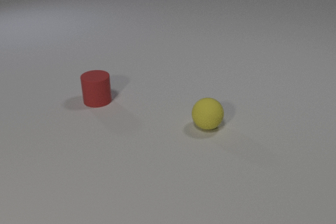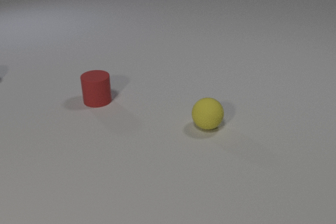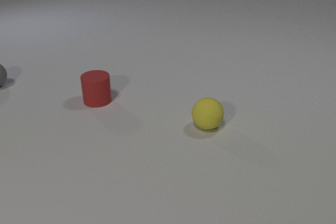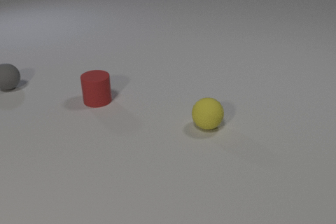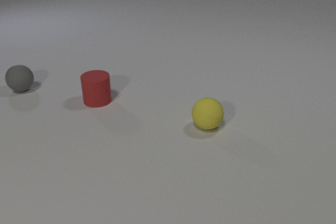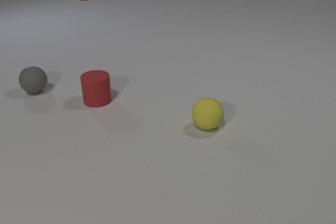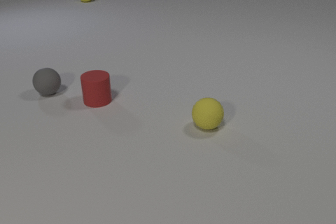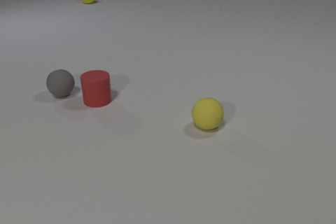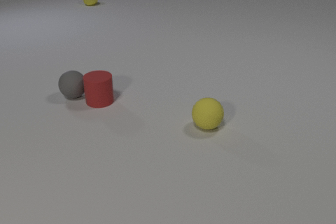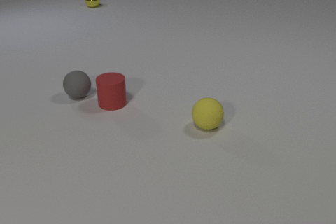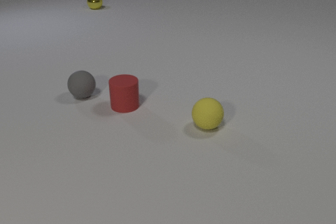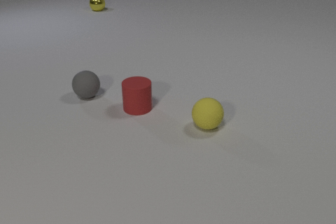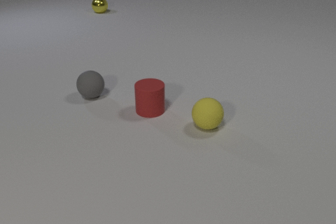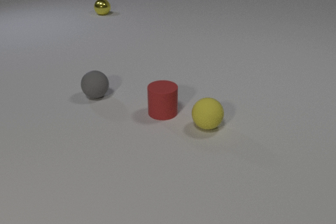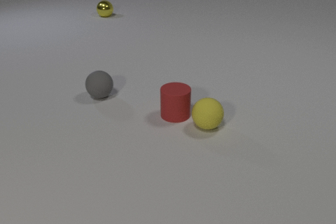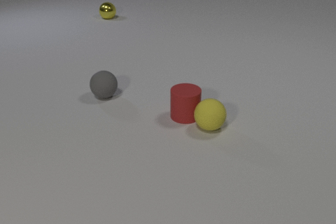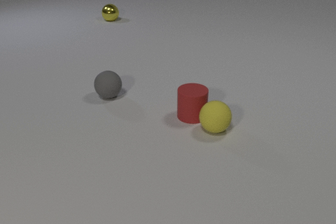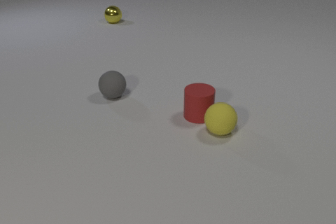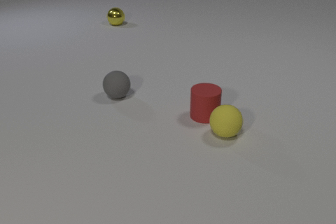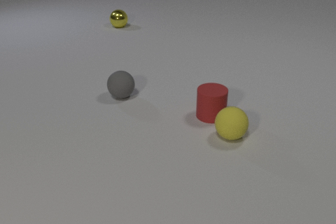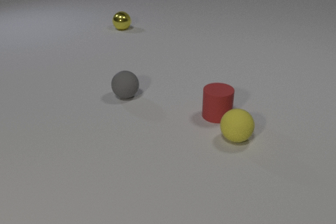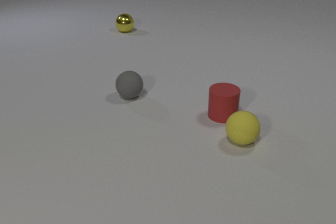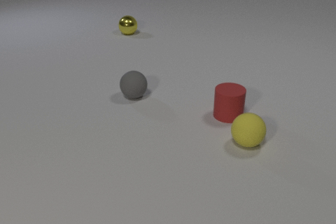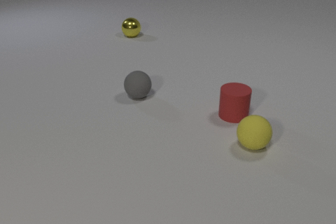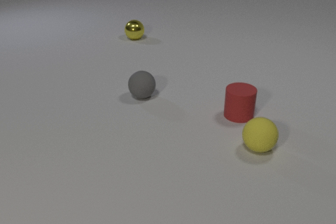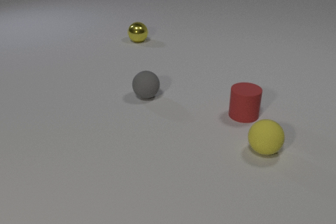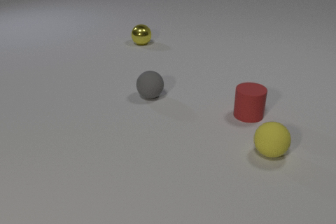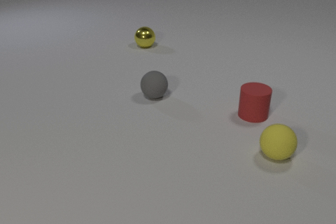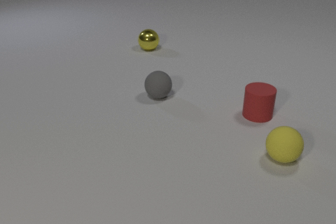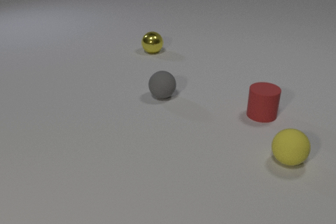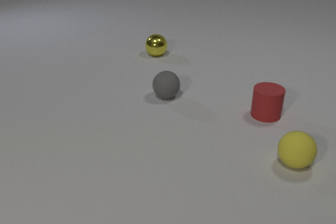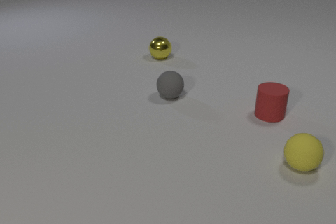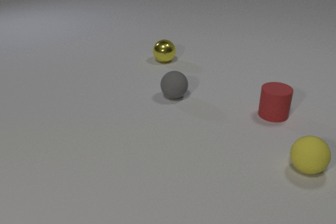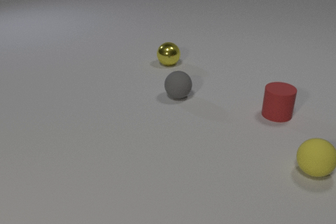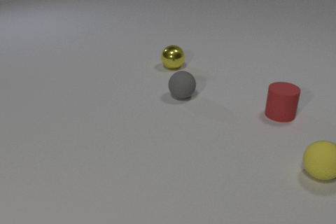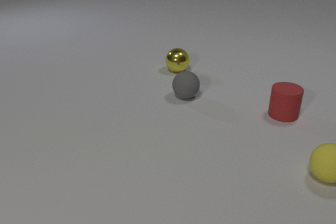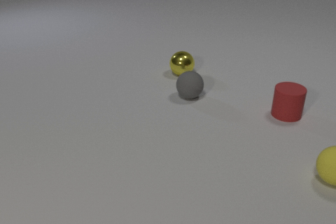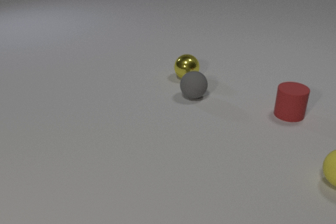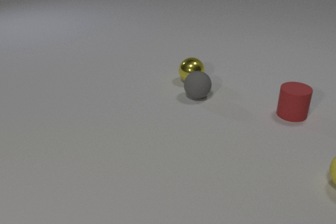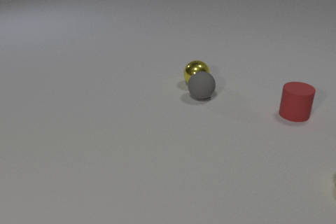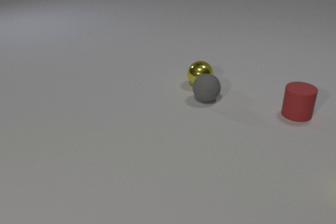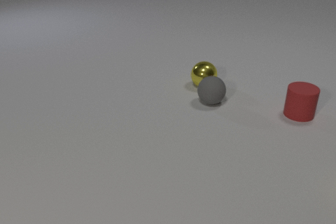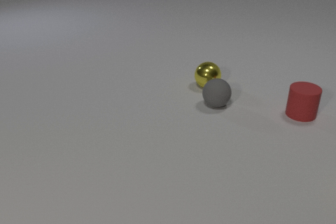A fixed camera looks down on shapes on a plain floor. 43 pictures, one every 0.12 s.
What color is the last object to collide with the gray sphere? yellow.
Are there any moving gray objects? yes.
Are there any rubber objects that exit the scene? yes.
0.00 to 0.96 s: The gray rubber sphere comes in at the left edge, rolls to the right and toward the camera. The yellow metal sphere comes in at the top edge, rolls toward the camera. The gray rubber sphere and the red rubber cylinder collide.
0.96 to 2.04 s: The gray rubber sphere rolls to the right. The red rubber cylinder slides to the right. The yellow rubber sphere rolls to the right and toward the camera. The yellow metal sphere rolls toward the camera. The red rubber cylinder and the yellow rubber sphere collide.
2.04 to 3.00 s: The gray rubber sphere rolls to the right. The red rubber cylinder slides to the right. The yellow rubber sphere rolls to the right and toward the camera. The yellow metal sphere rolls toward the camera.
3.00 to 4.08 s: The gray rubber sphere rolls to the right. The red rubber cylinder slides to the right. The yellow rubber sphere rolls to the right. The yellow metal sphere rolls toward the camera and to the right.
4.08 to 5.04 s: The gray rubber sphere rolls to the right and toward the camera. The red rubber cylinder slides to the right. The yellow rubber sphere rolls to the right, leaves at the right edge. The yellow metal sphere rolls toward the camera and to the right. The gray rubber sphere and the yellow metal sphere collide.
